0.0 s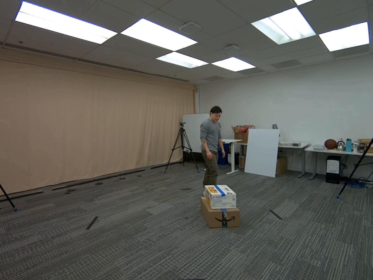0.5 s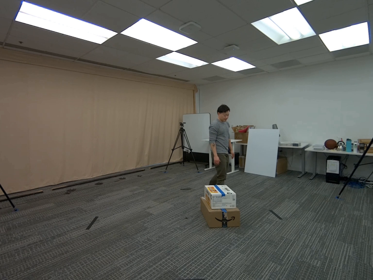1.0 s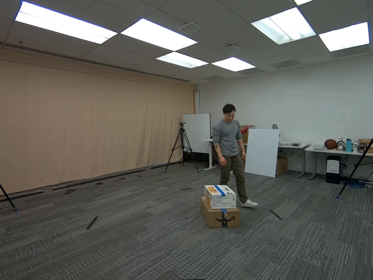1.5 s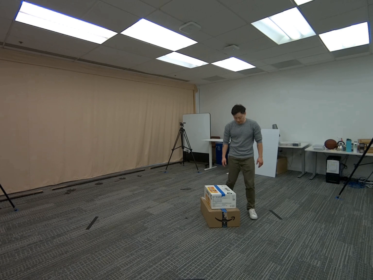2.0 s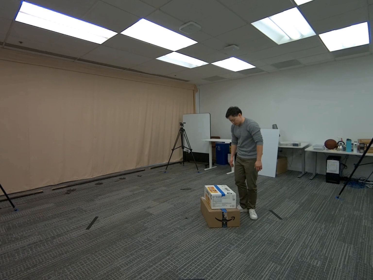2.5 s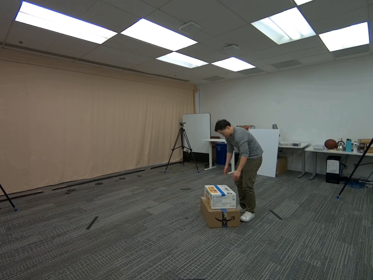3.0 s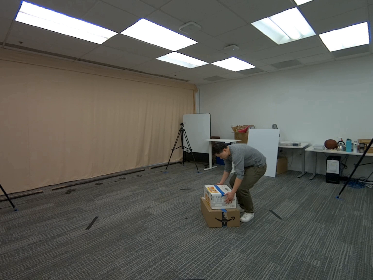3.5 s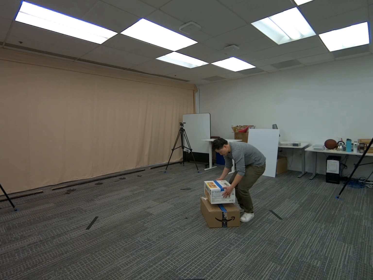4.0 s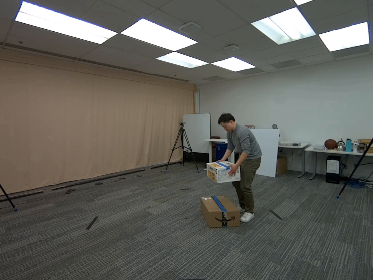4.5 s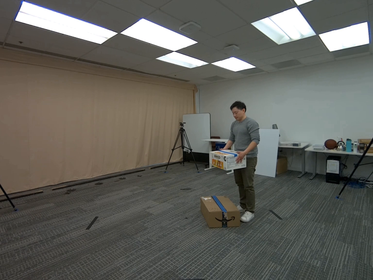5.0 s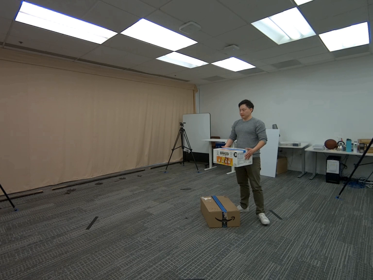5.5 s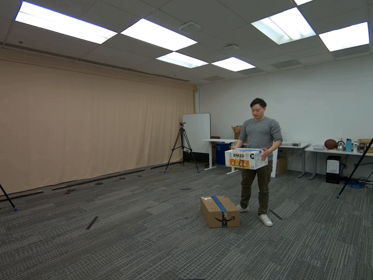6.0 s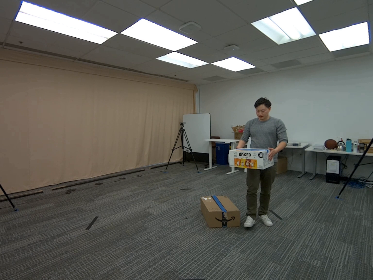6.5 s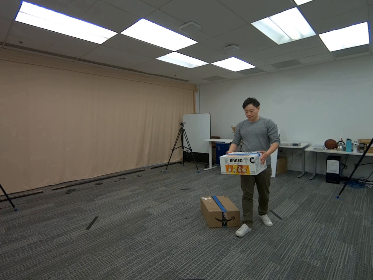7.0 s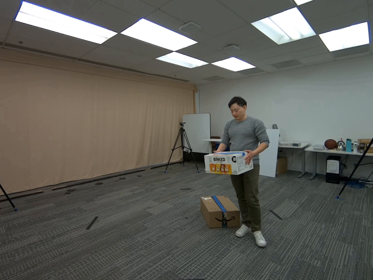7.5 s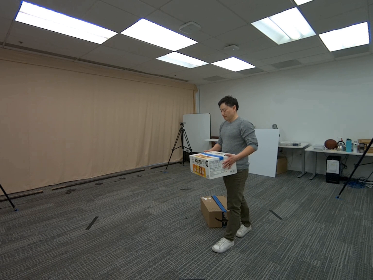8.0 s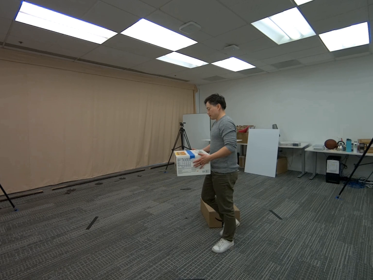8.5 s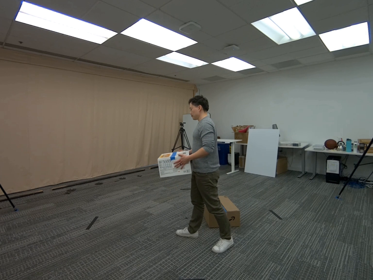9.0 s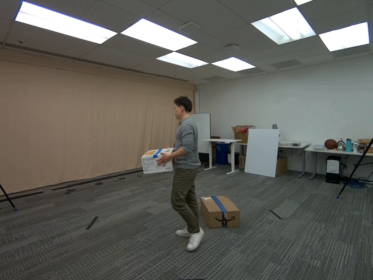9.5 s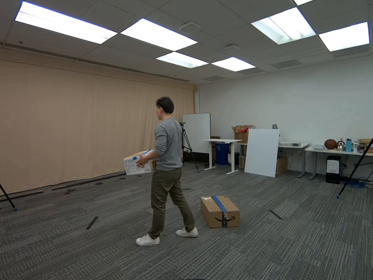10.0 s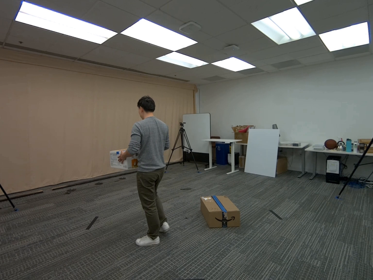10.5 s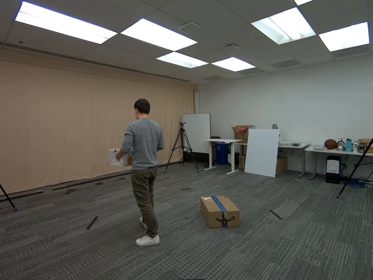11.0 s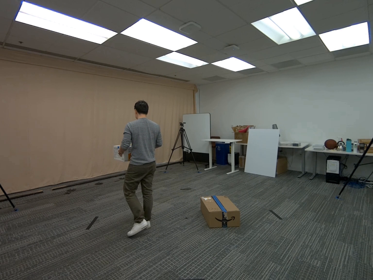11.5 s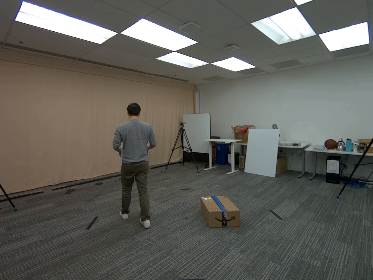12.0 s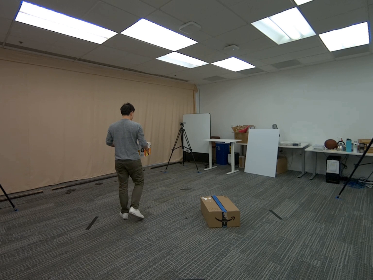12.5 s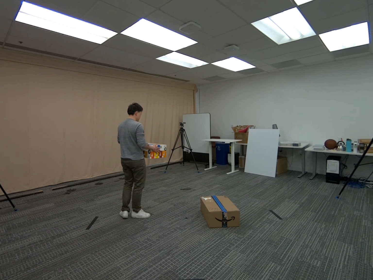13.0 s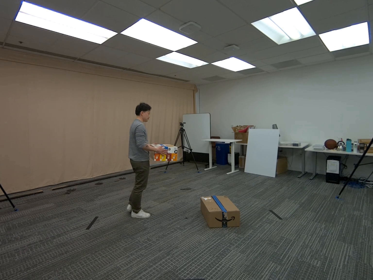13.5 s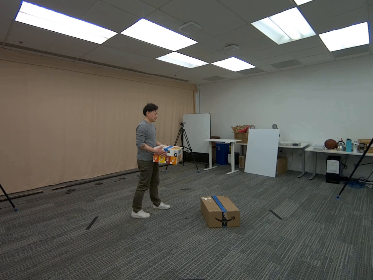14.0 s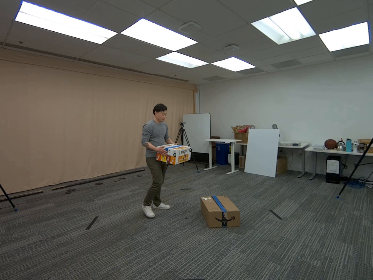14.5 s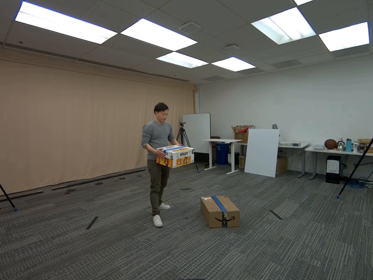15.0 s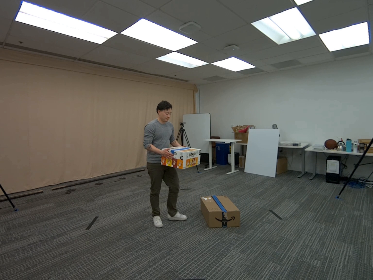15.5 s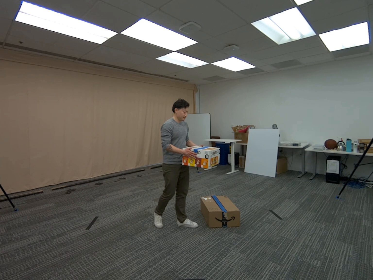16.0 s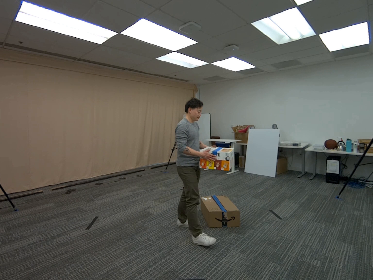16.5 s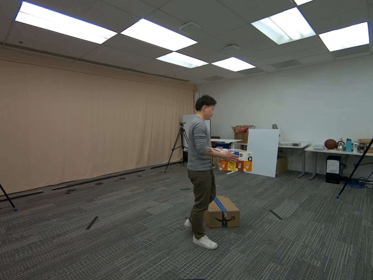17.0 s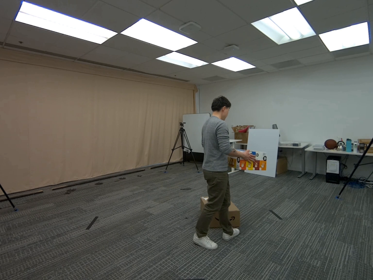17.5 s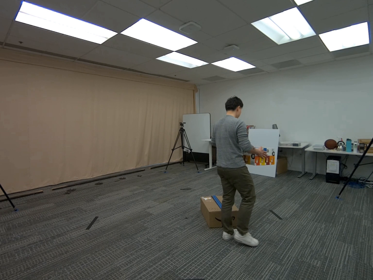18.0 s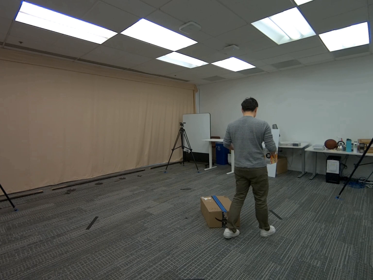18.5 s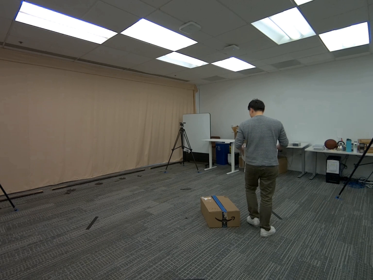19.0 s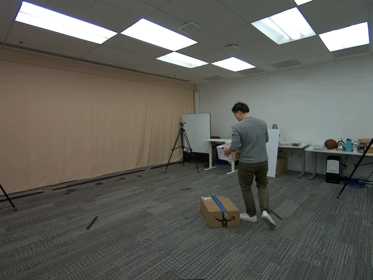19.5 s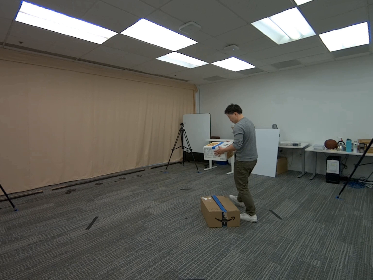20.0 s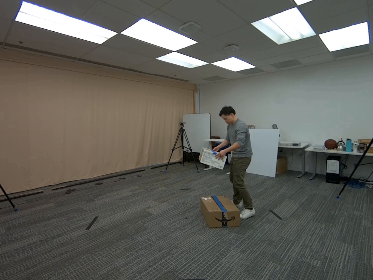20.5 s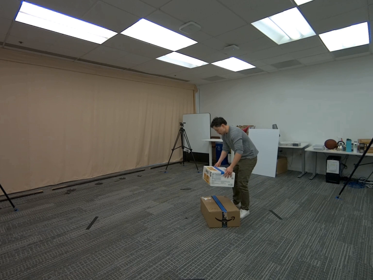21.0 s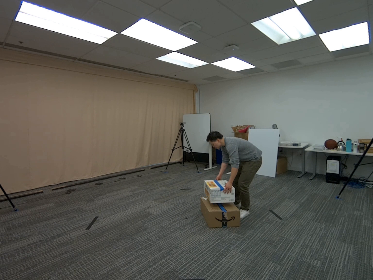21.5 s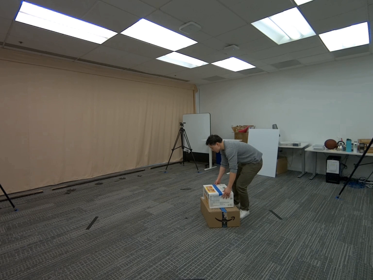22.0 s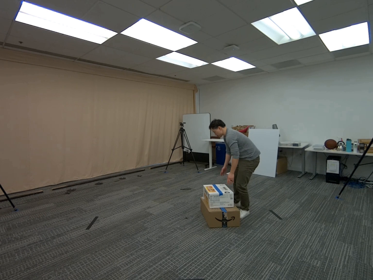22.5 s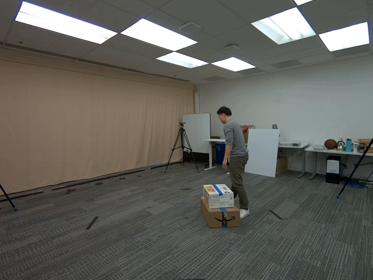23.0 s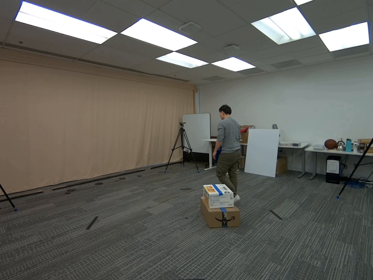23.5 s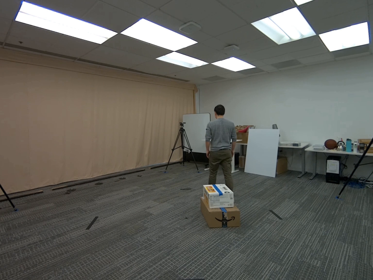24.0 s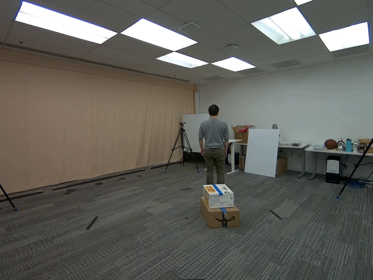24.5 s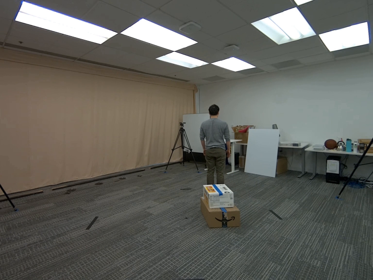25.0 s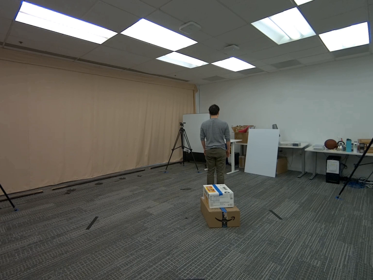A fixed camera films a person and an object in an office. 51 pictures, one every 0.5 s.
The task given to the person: Pick up the snack box on top of the big brown cardboard box, hold the snack box and then place the snack box back on the big cardboard box.
